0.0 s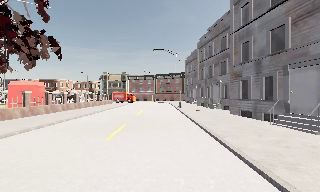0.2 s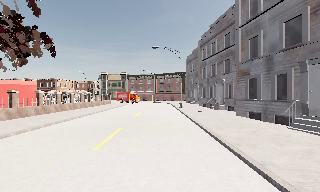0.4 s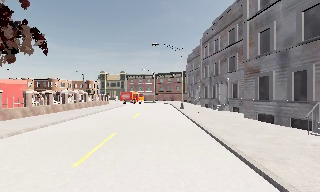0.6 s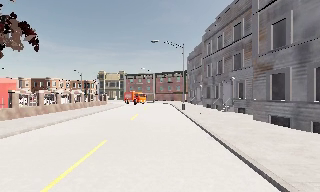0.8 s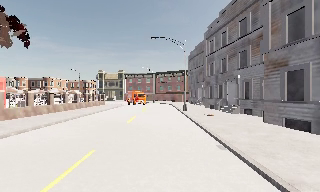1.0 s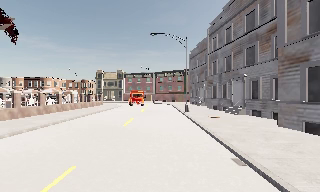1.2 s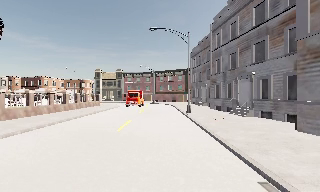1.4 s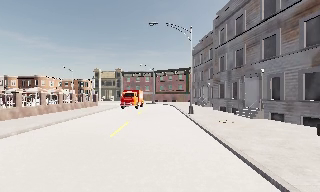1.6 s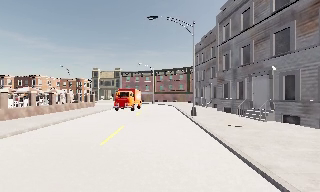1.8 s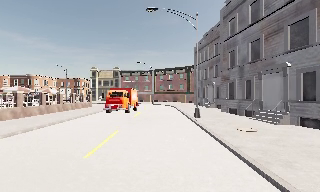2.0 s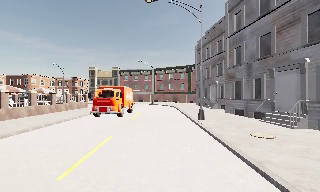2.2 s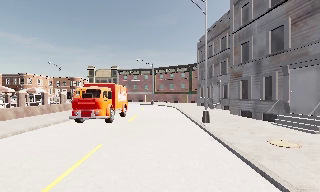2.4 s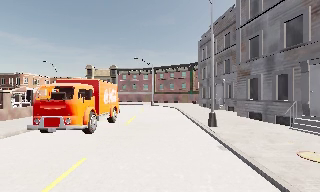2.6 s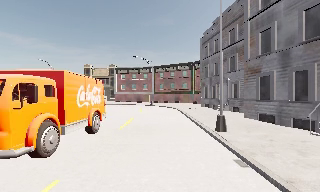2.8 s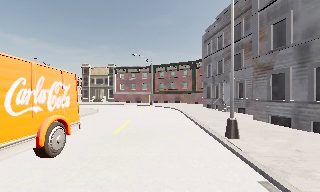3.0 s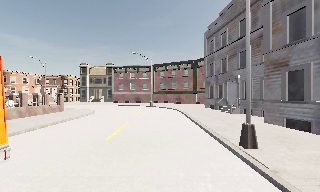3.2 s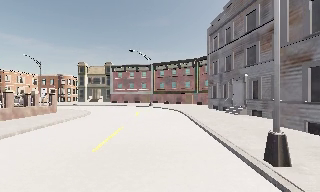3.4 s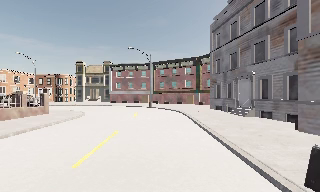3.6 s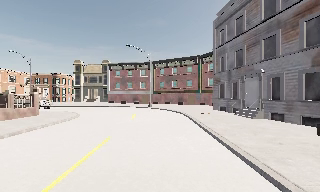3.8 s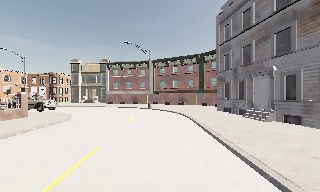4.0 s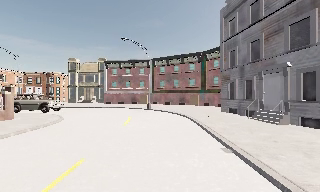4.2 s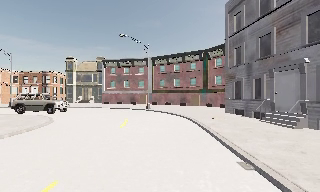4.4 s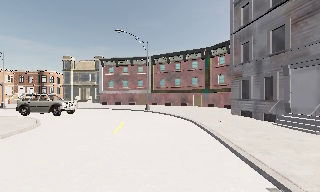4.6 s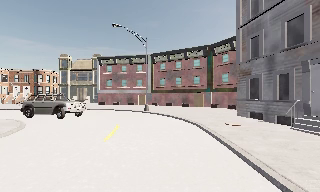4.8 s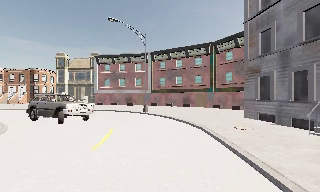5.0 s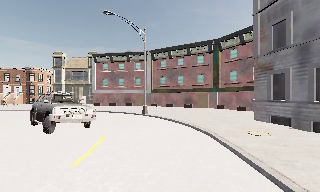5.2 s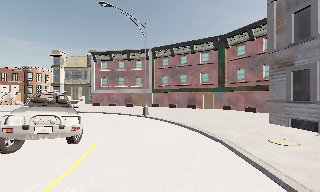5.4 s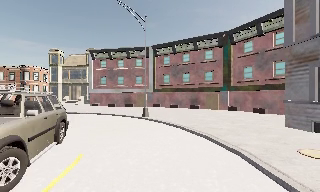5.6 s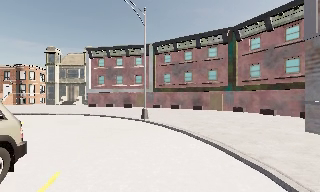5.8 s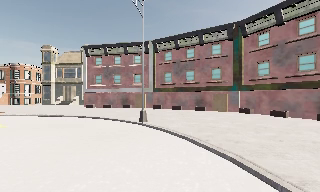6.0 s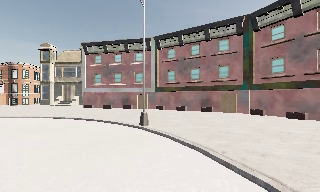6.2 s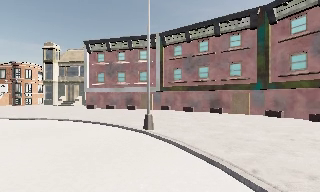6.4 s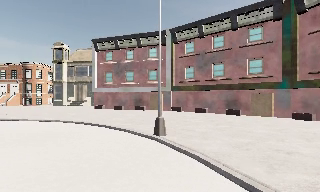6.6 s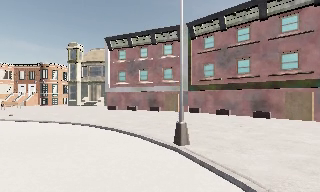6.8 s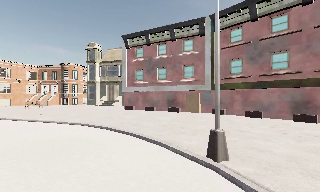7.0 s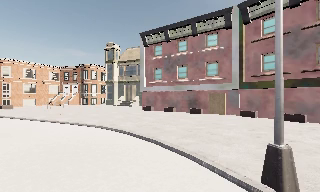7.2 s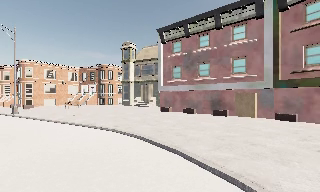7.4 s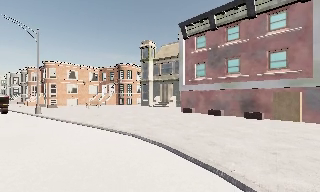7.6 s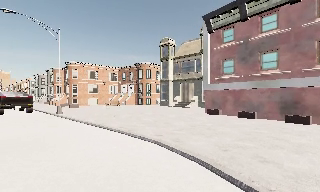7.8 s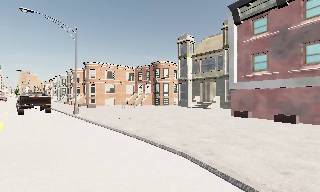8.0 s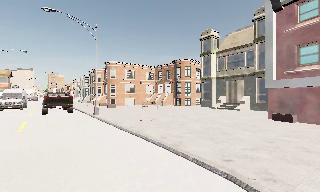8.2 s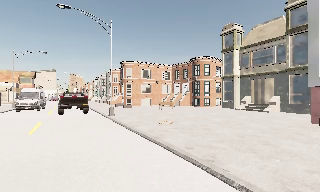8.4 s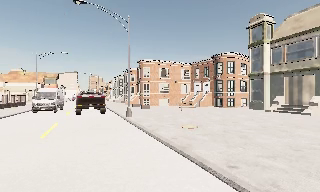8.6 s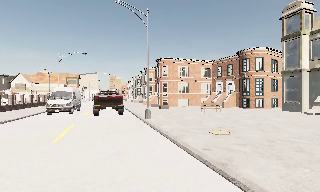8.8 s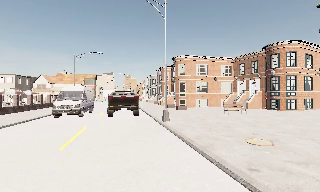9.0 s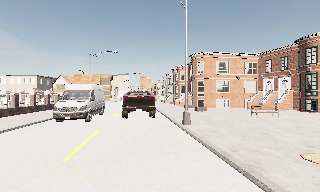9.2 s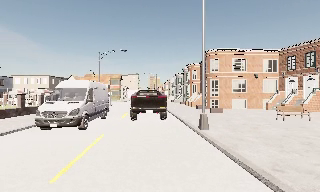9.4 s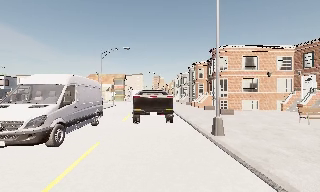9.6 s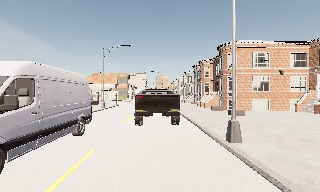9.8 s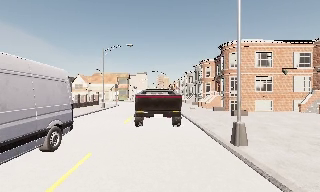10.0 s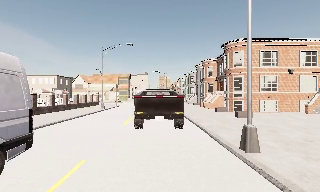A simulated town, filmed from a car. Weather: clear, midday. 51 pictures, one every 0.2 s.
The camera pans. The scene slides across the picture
to the right.
The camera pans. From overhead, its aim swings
counterclockwise.
0.0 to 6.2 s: The camera travels forward, about 35 m, so what stands in front looms larger.
6.2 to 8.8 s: The camera swings to its left by about 75 degrees, and the scene slides to the right. It travels forward, about 15 m.
8.8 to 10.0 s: The scene slides to the right, as the camera pans about 10 degrees to its left. It travels forward, about 5 m, so what stands in front looms larger. It loses speed.
The film runs forward here.
